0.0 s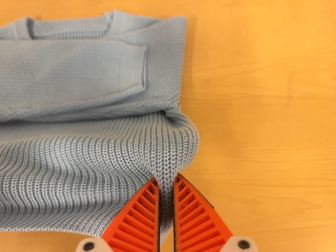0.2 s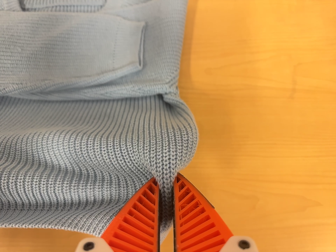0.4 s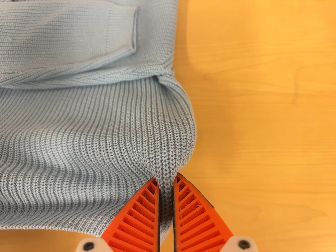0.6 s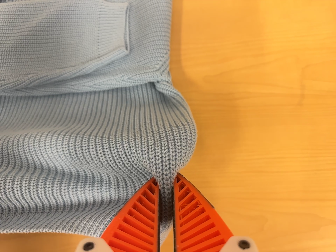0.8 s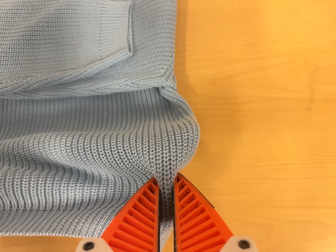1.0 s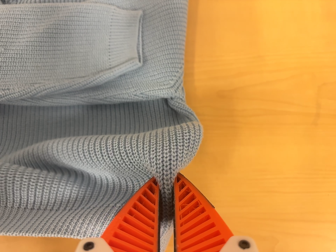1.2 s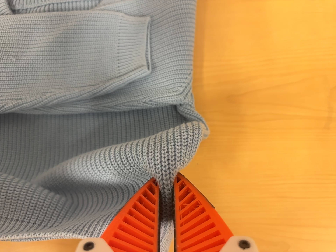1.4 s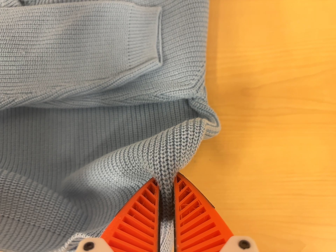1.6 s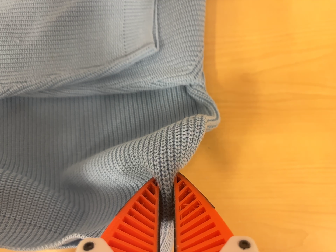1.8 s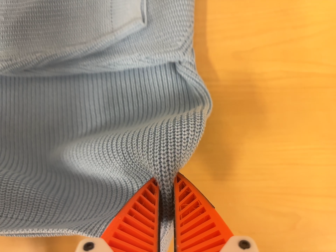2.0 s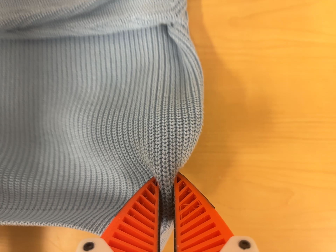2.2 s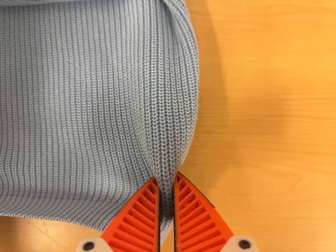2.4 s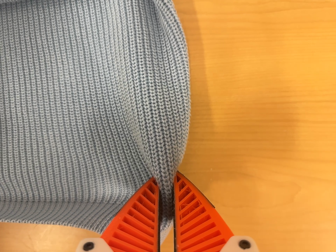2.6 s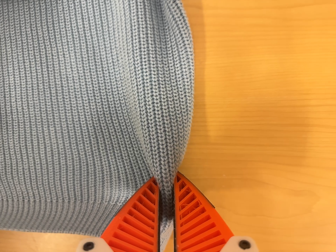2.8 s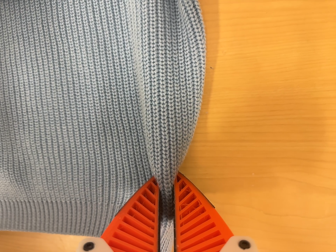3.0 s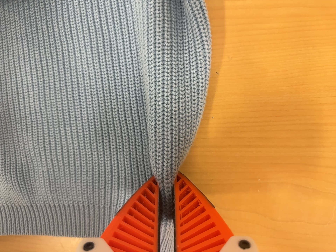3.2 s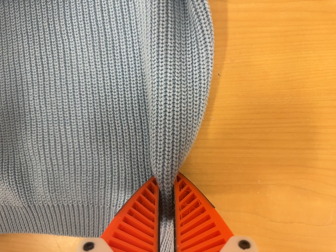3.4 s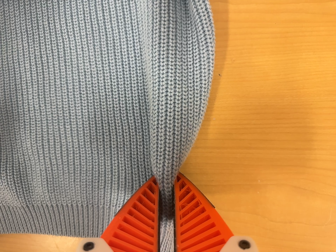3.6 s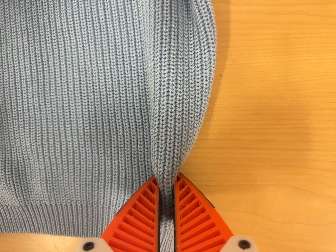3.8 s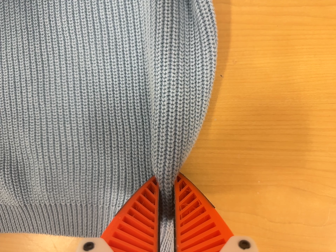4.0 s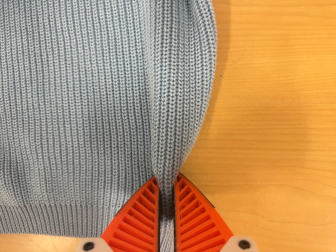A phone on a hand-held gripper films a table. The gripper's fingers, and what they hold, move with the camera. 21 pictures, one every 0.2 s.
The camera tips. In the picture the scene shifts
upward.
The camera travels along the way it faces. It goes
forward.
0.0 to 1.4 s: The camera travels toward the top of its view and forward, about 10 cm. Its aim tips toward the bottom of its view by about 10 degrees.
1.4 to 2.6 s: The camera travels forward, toward the bottom of its view and to its right, about 12 cm, so what stands in front looms larger.
2.6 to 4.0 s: The camera shifts only a little, or ends up much as it began.
The film runs backward here.
